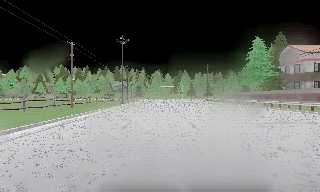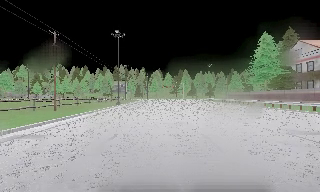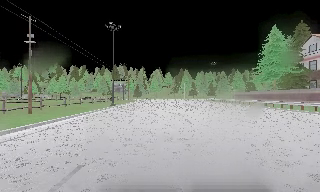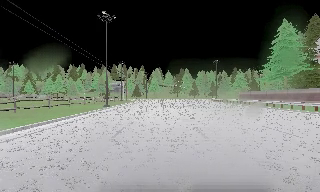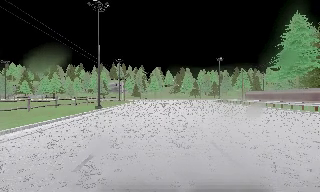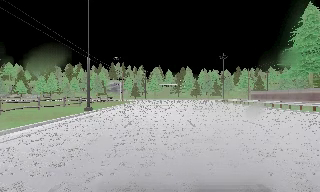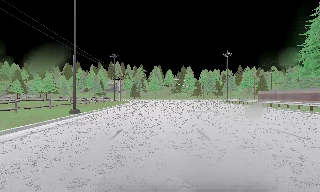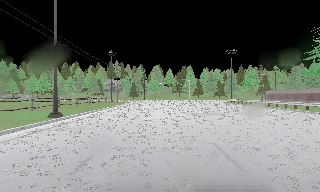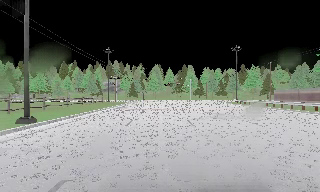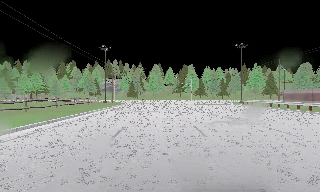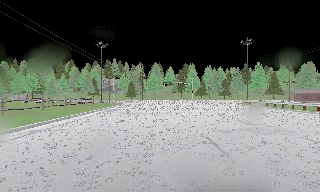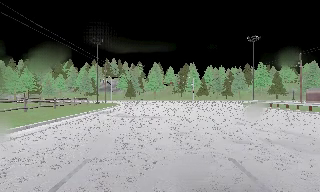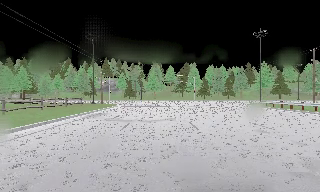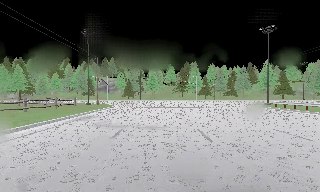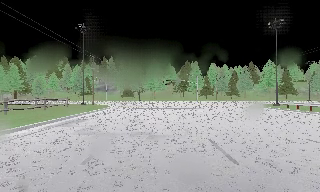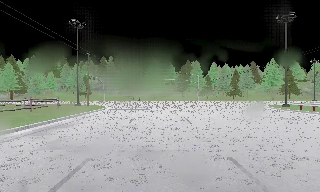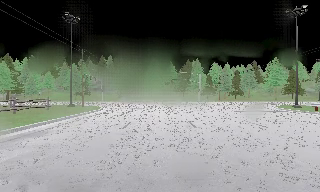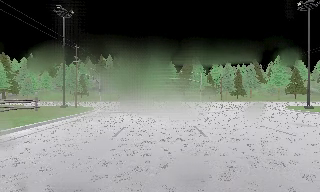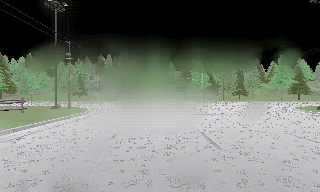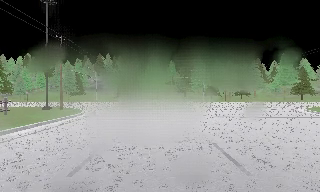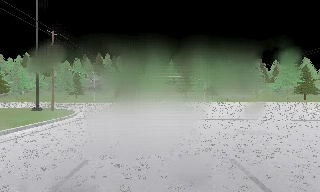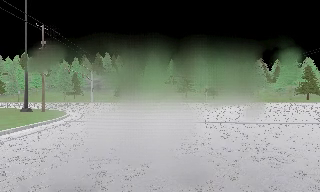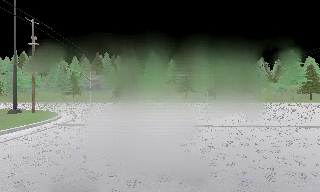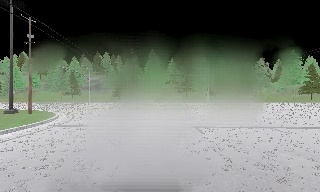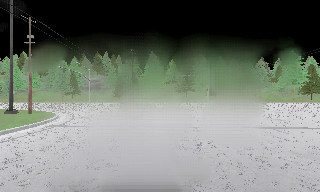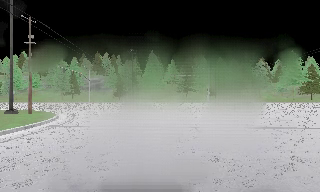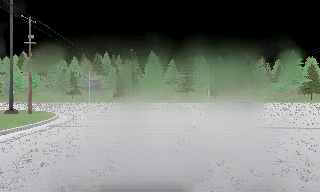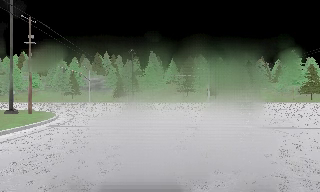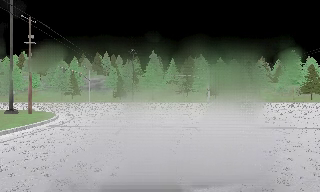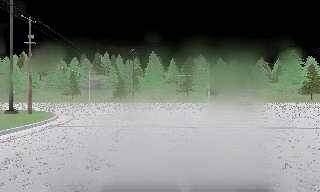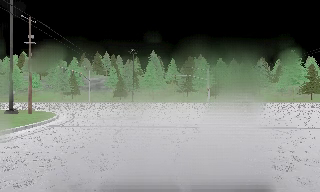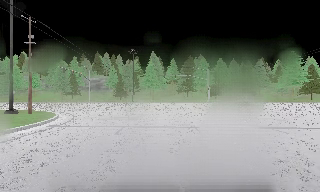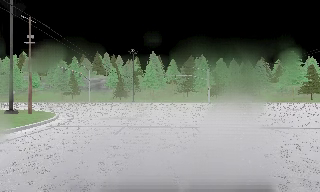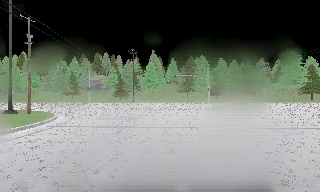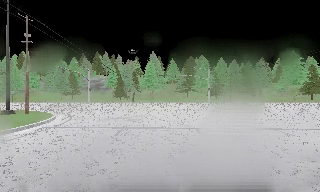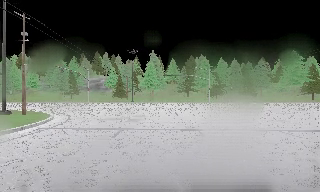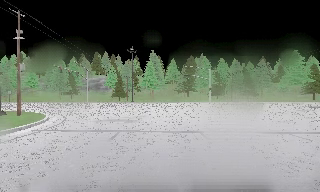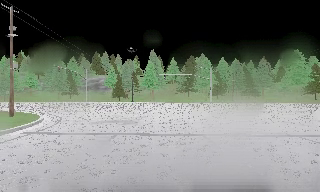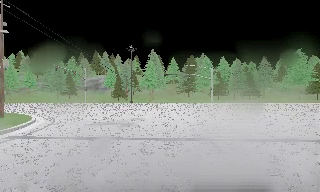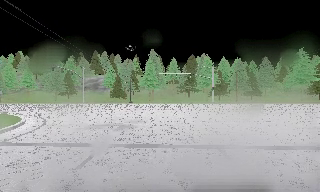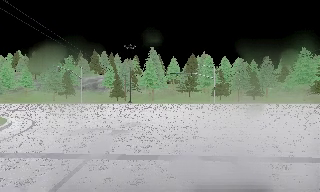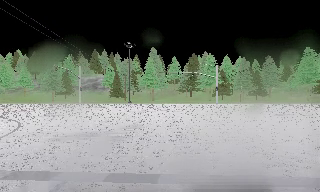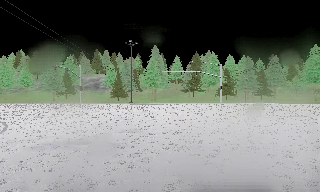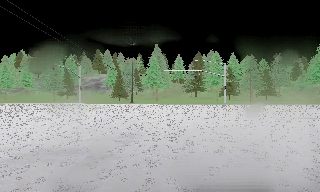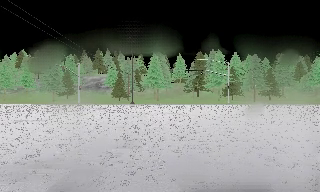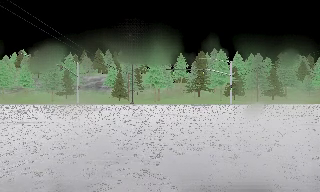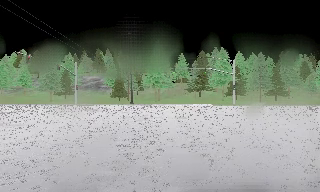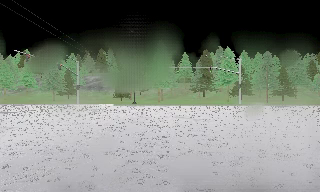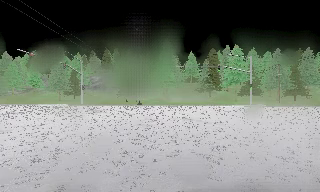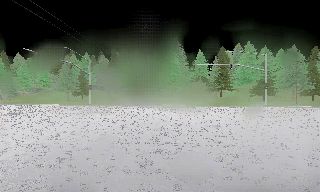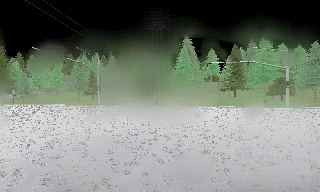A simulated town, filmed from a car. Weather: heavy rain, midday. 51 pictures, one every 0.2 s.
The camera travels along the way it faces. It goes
forward.
0.0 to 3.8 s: The camera travels forward, about 40 m, so what stands in front looms larger. It loses speed.
3.8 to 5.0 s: The camera travels forward, about 4 m, so what stands in front looms larger. It loses speed.
5.0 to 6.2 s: The camera keeps its place and its aim.
6.2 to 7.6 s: The camera travels forward, about 2 m, so what stands in front looms larger. It gains speed.
7.6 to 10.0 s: The scene slides to the right, as the camera pans about 10 degrees to its left. It travels forward, about 11 m, so what stands in front looms larger.
The film runs forward here.
